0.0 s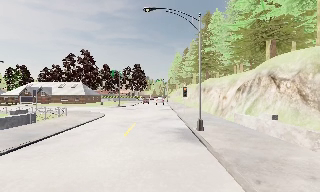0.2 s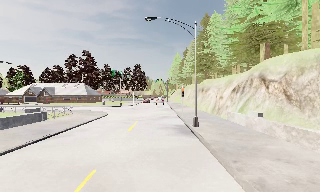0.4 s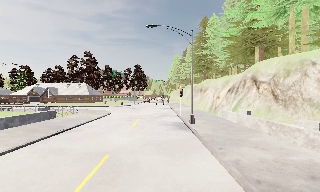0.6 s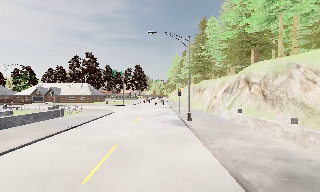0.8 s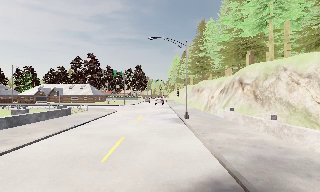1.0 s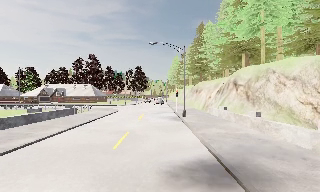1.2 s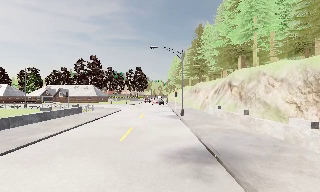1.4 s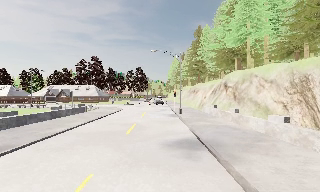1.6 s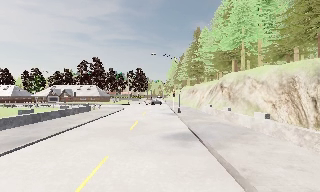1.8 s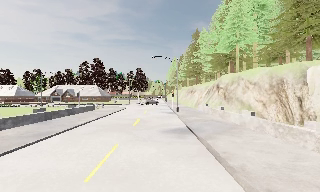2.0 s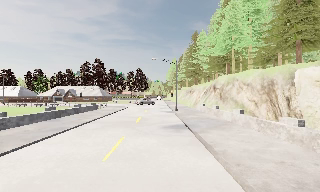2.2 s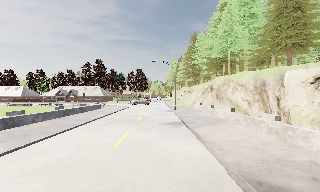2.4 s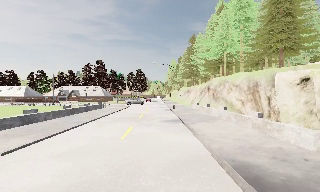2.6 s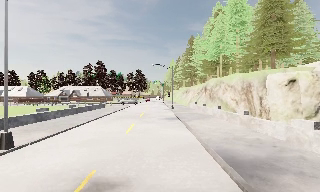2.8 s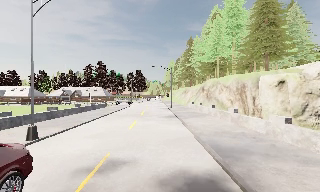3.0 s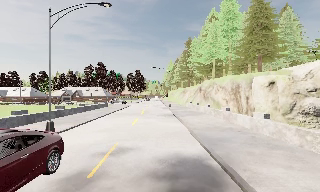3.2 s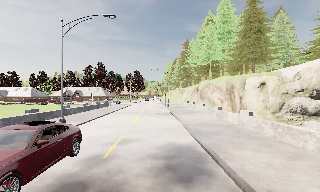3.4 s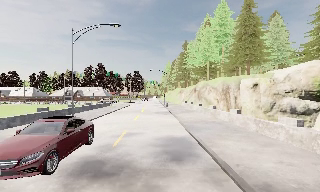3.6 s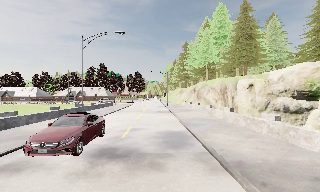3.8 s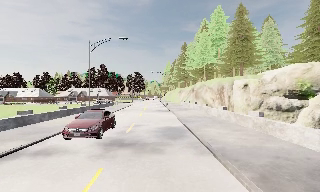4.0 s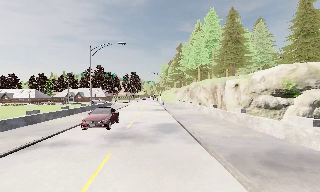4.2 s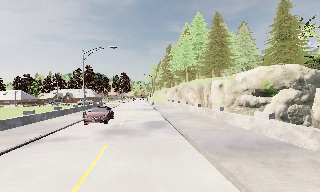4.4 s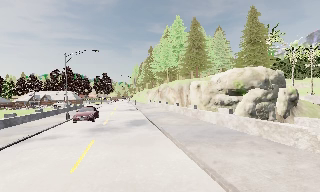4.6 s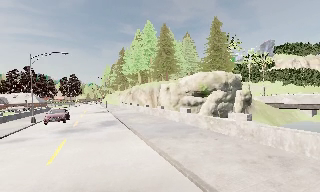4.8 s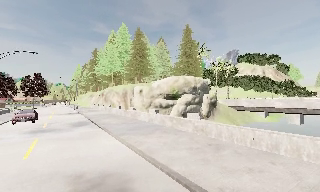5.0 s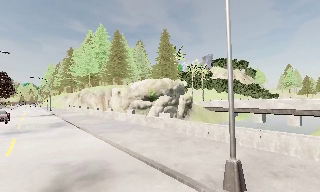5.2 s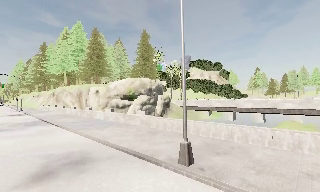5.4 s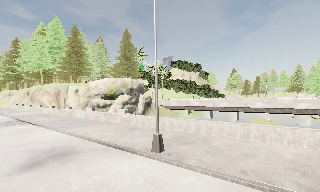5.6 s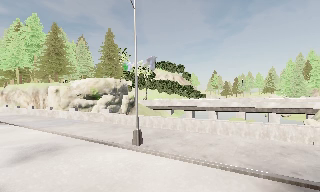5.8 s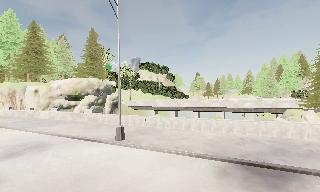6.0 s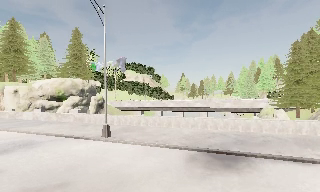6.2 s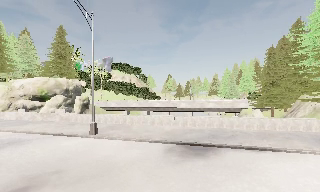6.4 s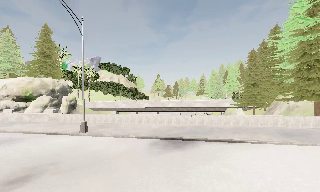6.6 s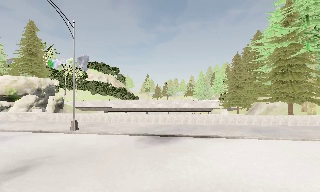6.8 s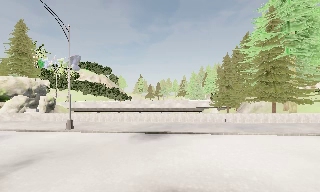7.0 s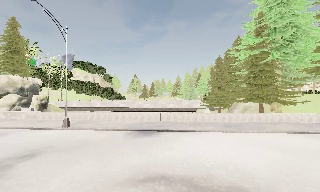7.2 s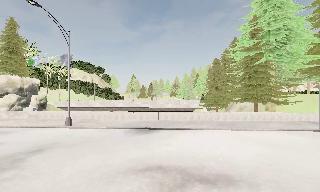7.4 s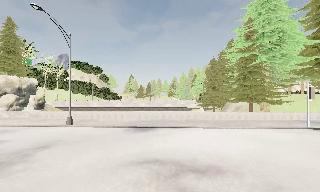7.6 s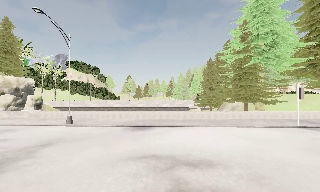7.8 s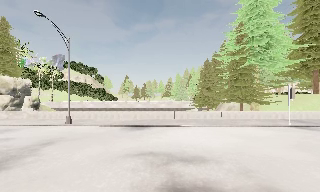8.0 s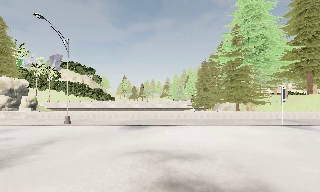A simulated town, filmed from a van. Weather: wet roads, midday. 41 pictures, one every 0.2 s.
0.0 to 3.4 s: The camera travels backward, about 25 m, so what stands in front gets smaller.
3.4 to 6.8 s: The camera pans to its right, which is clockwise from overhead, by about 80 degrees. It travels backward, about 20 m.
6.8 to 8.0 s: The camera travels backward, about 3 m, so what stands in front gets smaller. It loses speed.
The film runs backward here.
